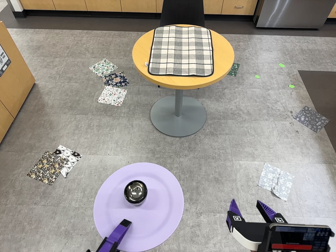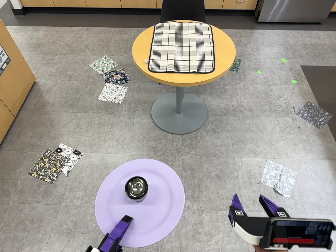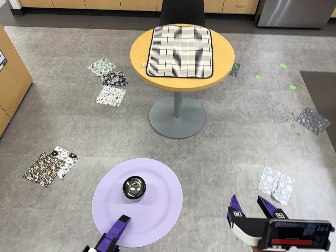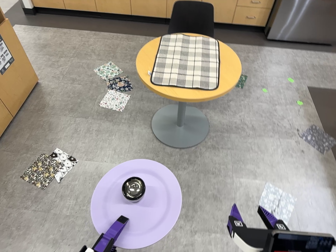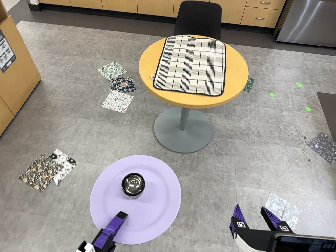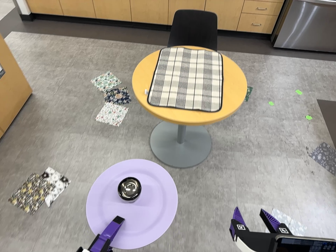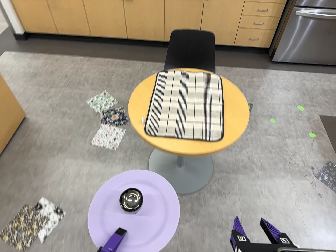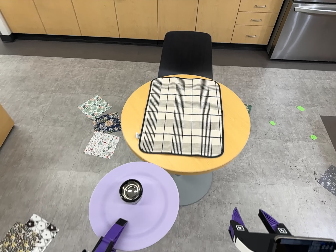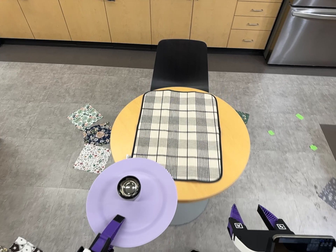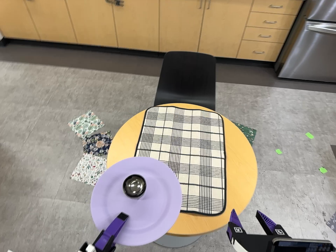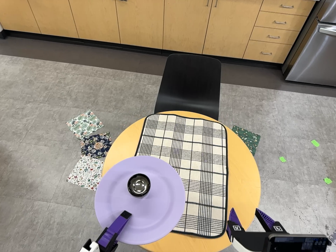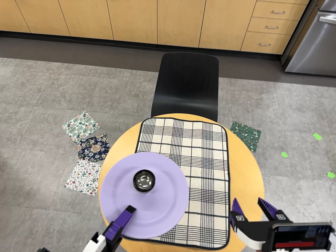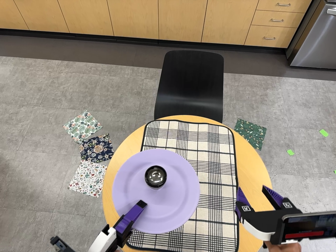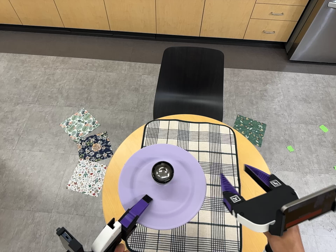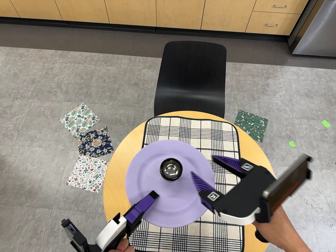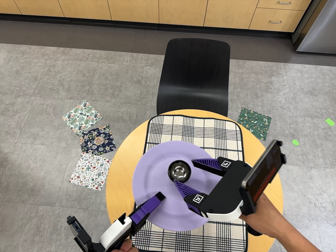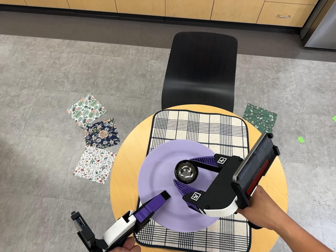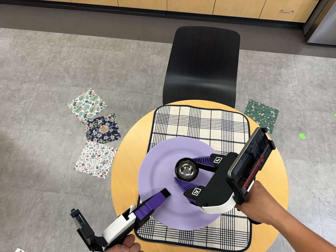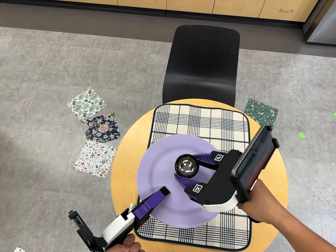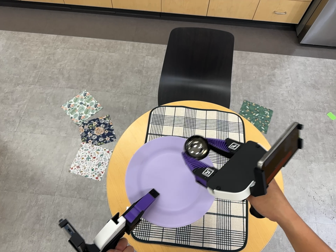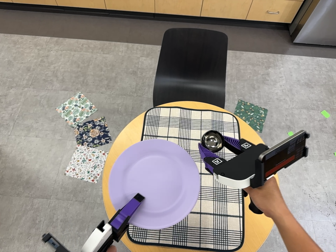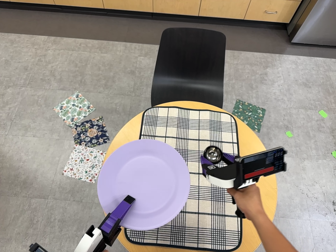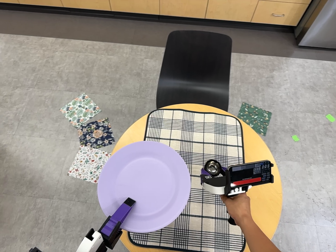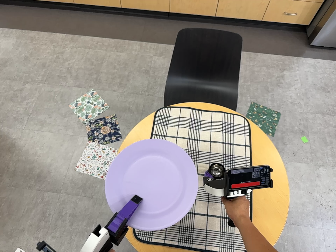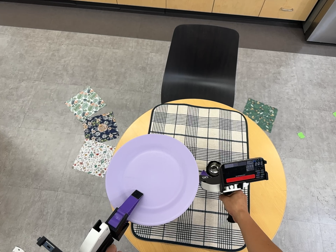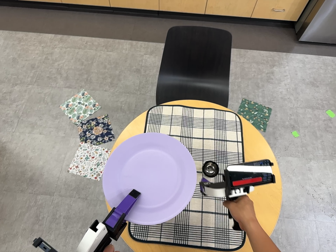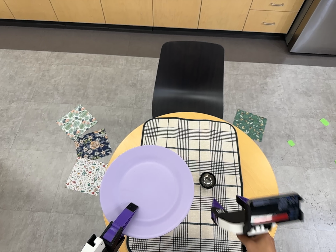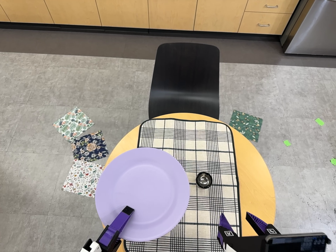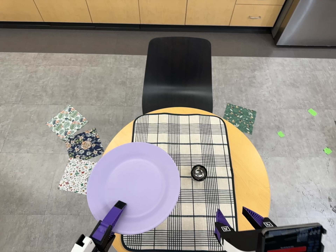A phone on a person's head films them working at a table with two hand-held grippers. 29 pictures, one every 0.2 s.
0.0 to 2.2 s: The camera travels toward the top of its view and forward, about 110 cm, so close, fixed things drift downward.
2.2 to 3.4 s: The camera travels toward the top of its view, forward and to its left, about 16 cm. Its aim tips toward the bottom of its view by about 10 degrees.
3.4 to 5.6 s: The camera shifts only a little, or ends up much as it began.
The film runs forward here.
